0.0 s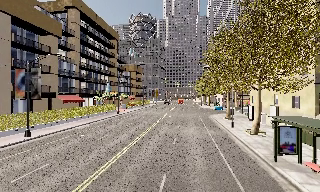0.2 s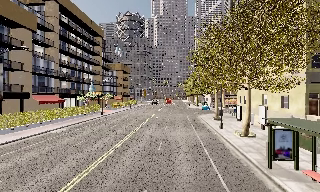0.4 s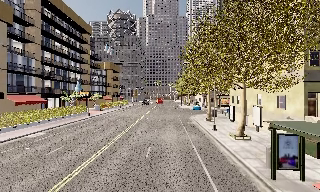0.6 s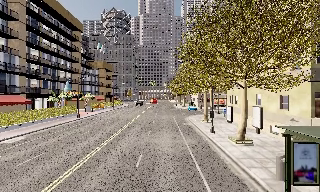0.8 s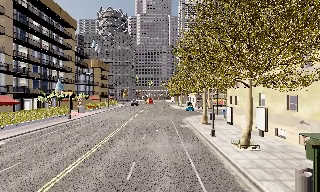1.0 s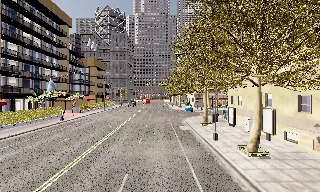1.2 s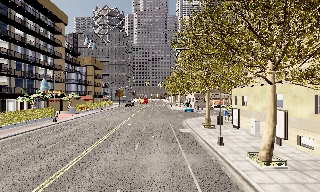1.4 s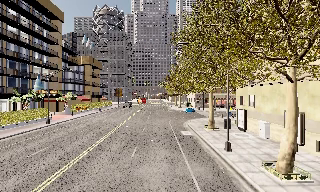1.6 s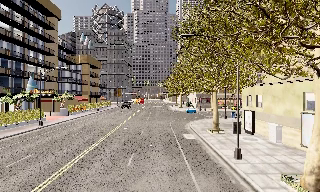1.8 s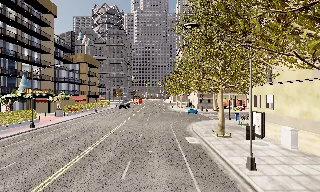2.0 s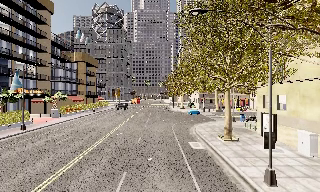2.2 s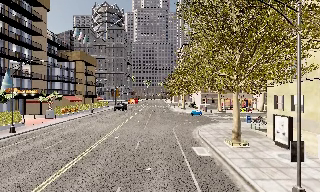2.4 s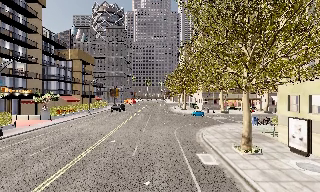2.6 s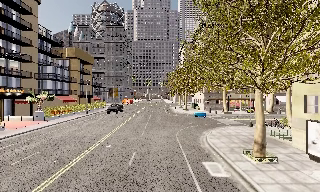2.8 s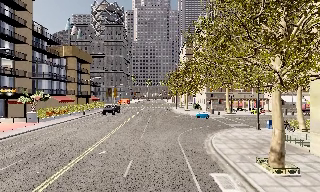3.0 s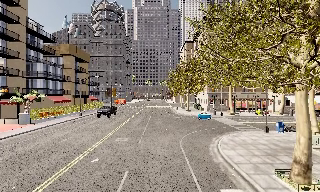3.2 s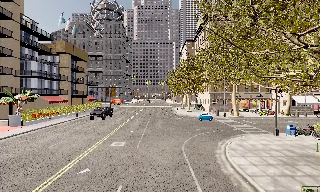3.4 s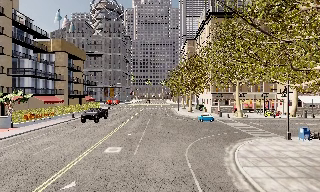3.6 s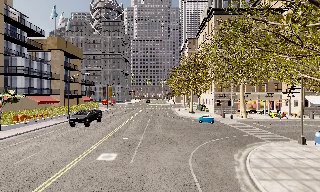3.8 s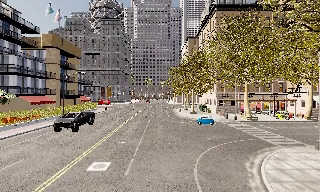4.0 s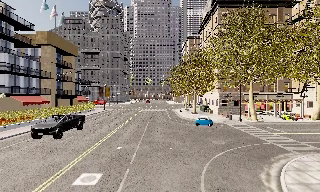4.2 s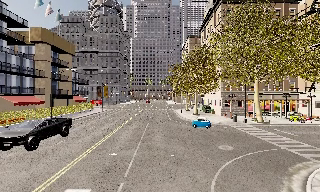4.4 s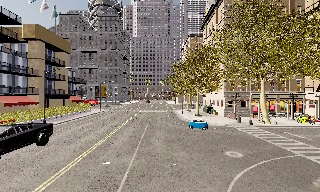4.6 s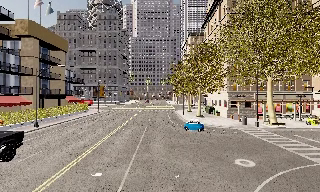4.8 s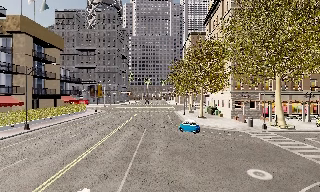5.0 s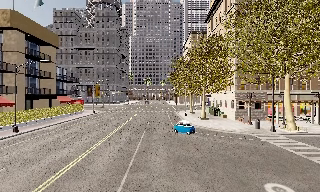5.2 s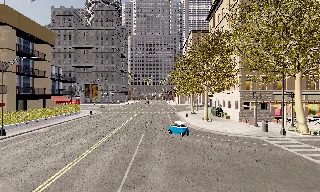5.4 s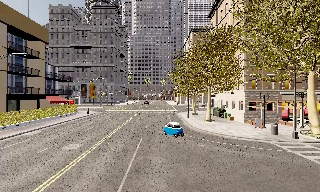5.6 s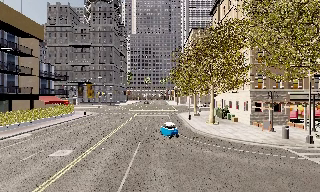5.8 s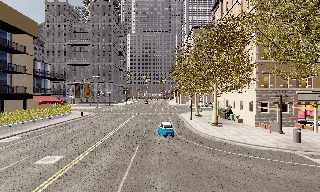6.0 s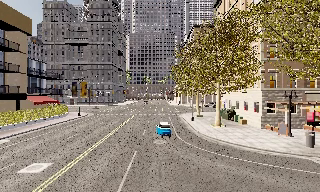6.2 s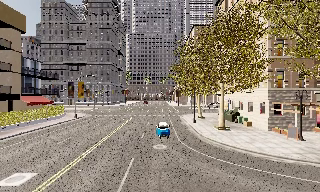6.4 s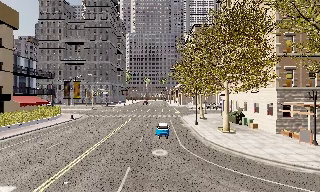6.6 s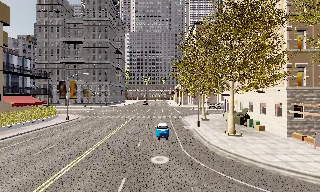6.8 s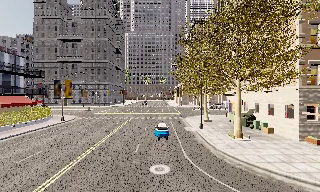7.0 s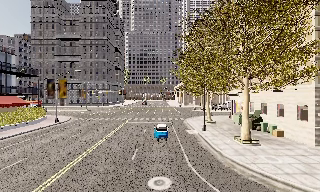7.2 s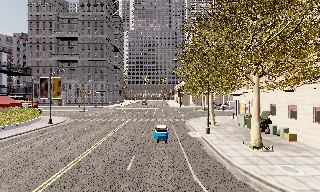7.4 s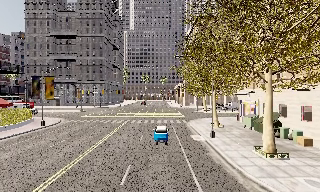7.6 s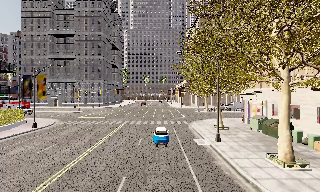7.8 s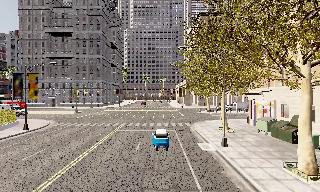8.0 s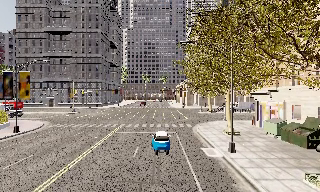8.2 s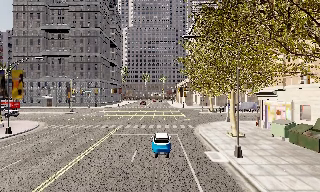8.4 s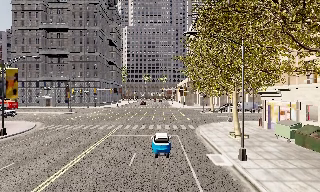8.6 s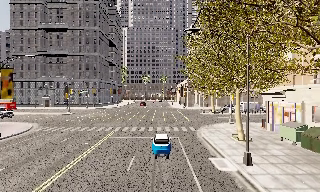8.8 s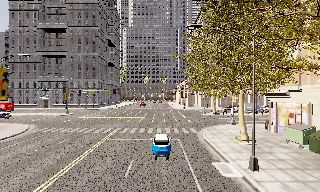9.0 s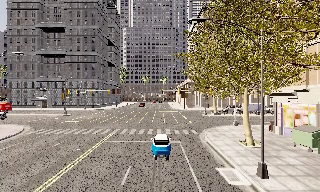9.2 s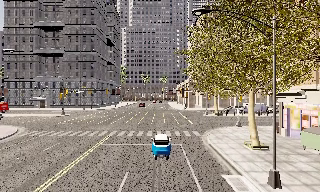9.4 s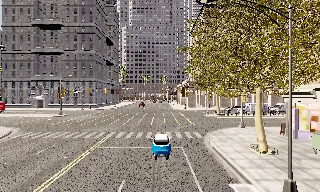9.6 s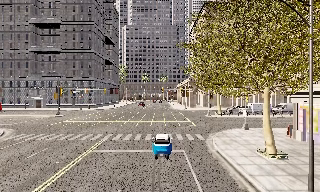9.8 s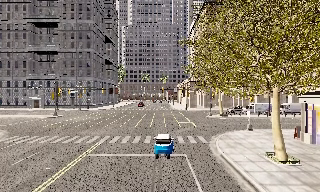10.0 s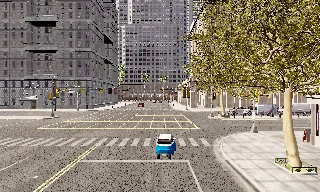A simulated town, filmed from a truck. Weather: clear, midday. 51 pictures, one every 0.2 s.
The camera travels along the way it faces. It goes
forward.
0.0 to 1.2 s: The camera swings to its right by about 10 degrees, and the scene slides to the left. It travels forward, about 9 m, so what stands in front looms larger.
1.2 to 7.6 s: The camera travels forward, about 45 m, so what stands in front looms larger.
7.6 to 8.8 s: The camera travels forward, about 5 m, so what stands in front looms larger. It loses speed.
8.8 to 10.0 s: The camera travels forward, about 5 m, so what stands in front looms larger.
The film runs forward here.
